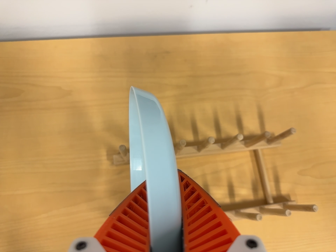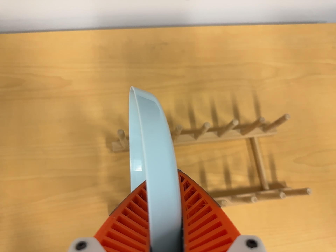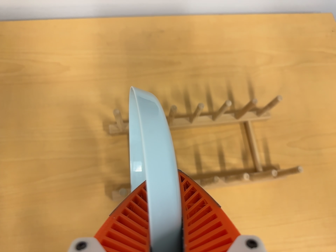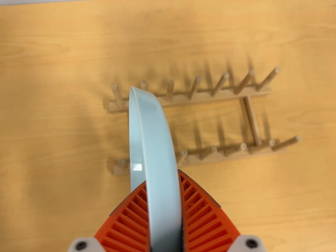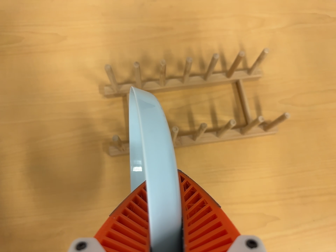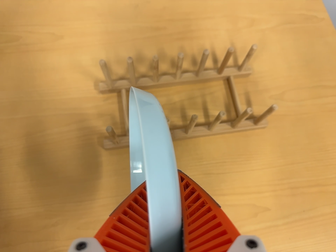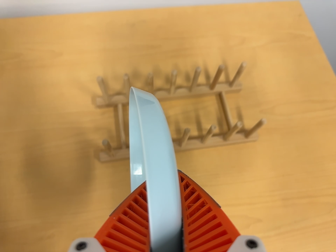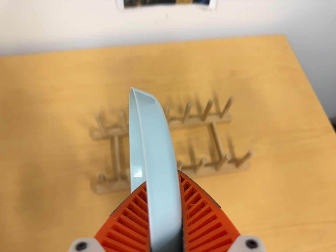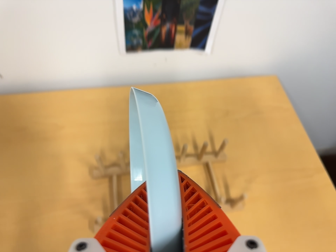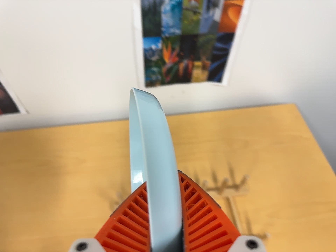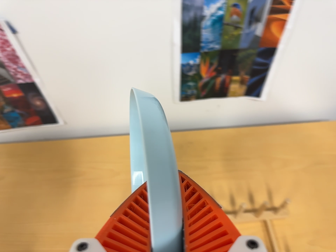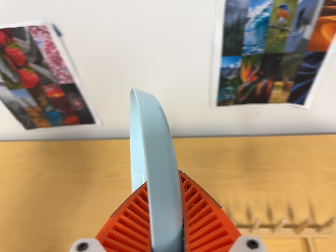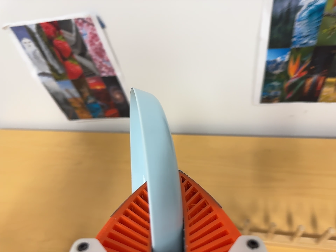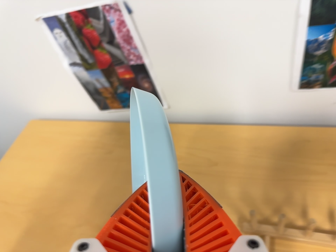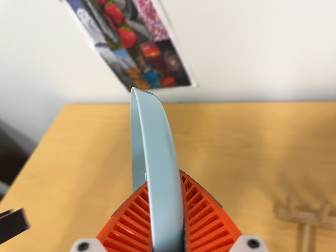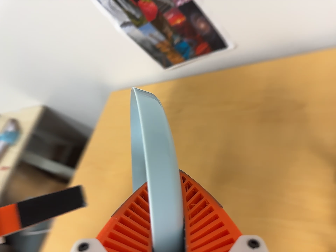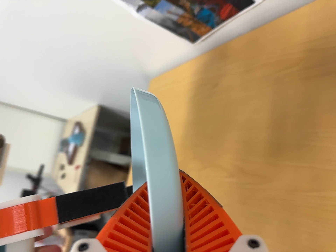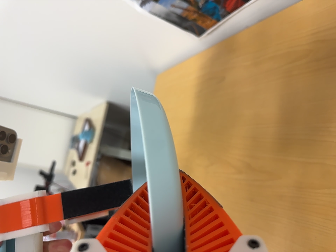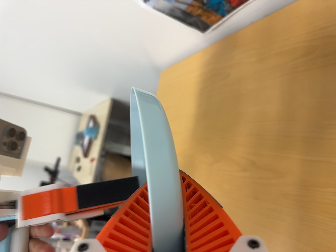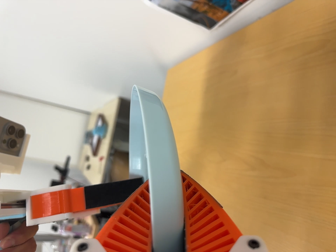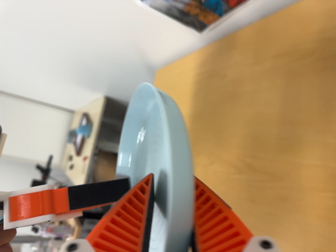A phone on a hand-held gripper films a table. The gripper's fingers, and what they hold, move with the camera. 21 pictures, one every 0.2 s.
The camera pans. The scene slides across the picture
to the right.
0.0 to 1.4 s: The camera travels toward the bottom of its view, backward and to its right, about 14 cm. Its aim tips toward the top of its view by about 10 degrees.
1.4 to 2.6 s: The camera pans to its left by about 30 degrees. It travels toward the top of its view, about 7 cm, so close, fixed things drift downward. Its aim tips toward the top of its view by about 10 degrees, and the scene shifts downward.
2.6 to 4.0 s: The camera swings to its left by about 40 degrees, and the scene slides to the right. It travels to its right and forward, about 16 cm. Its aim tips toward the bottom of its view by about 15 degrees, and the scene shifts upward. It rolls about its line of sight by about 20 degrees, and the scene rotates counterclockwise.
The film runs backward here.
